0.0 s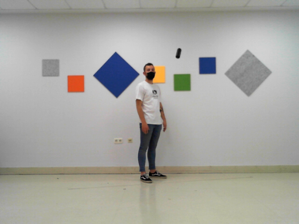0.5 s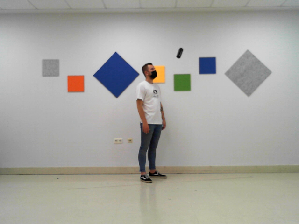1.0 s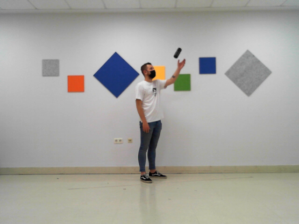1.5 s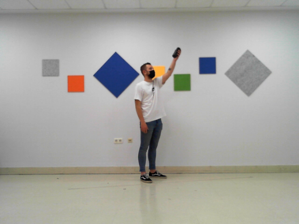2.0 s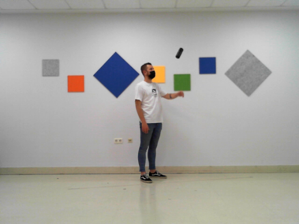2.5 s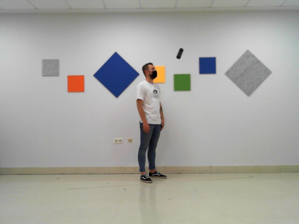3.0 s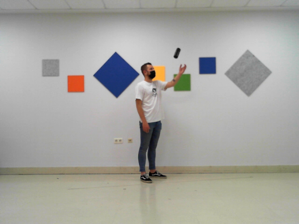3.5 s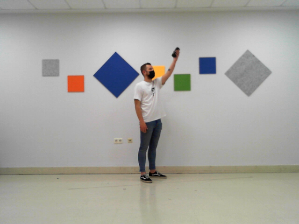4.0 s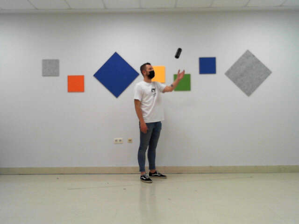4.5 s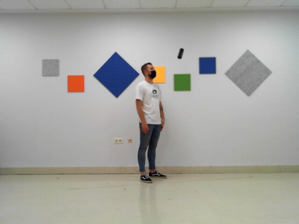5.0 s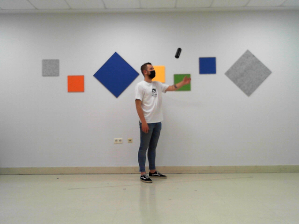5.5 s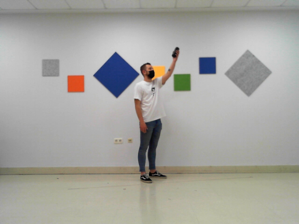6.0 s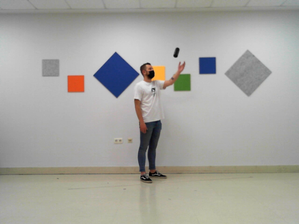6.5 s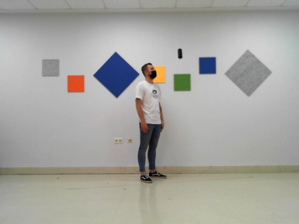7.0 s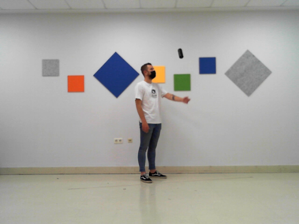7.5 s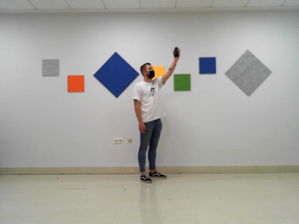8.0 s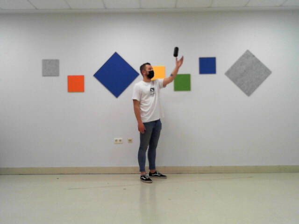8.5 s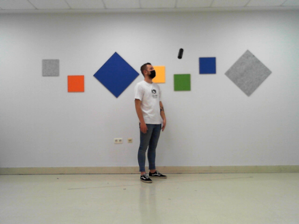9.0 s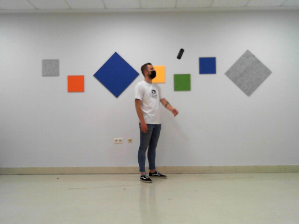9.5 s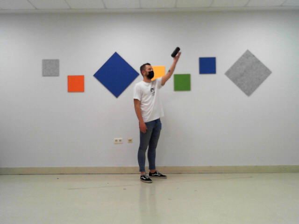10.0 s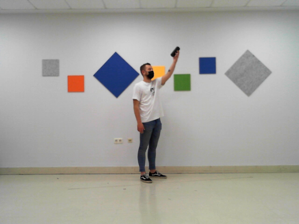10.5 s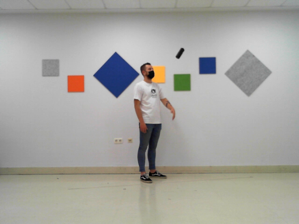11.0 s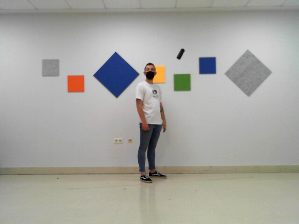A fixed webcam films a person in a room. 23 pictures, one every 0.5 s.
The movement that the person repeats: Reach up for a bottle in a high position, left hand.
